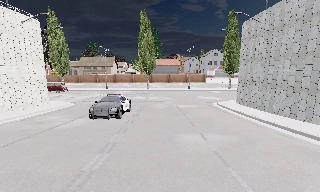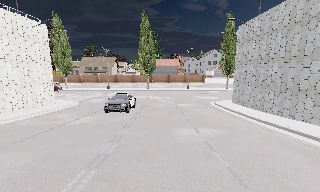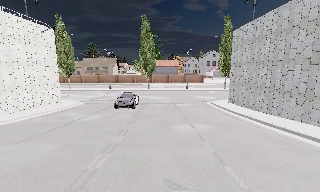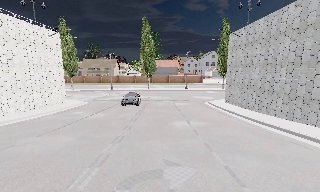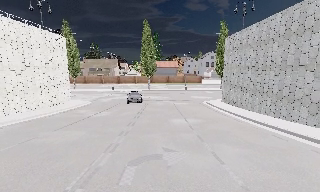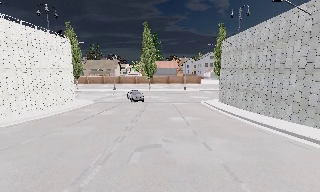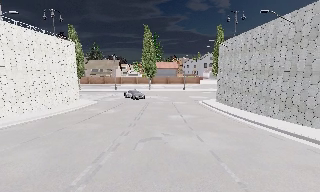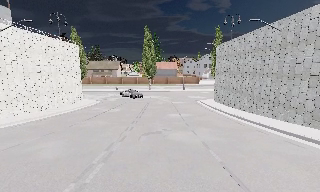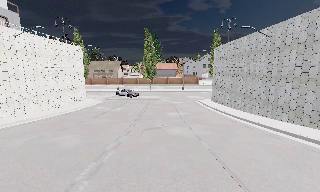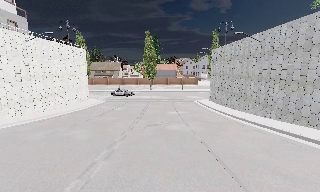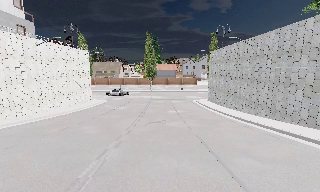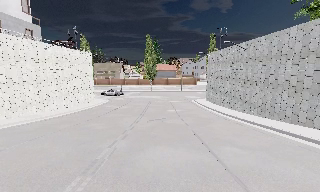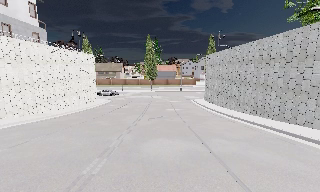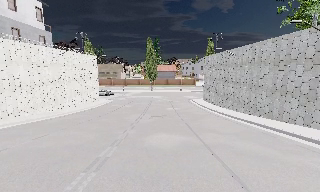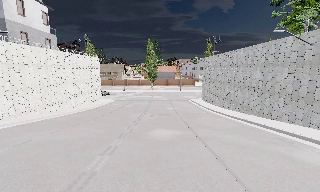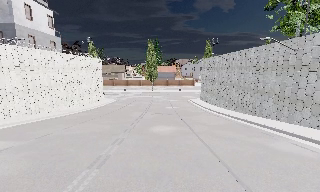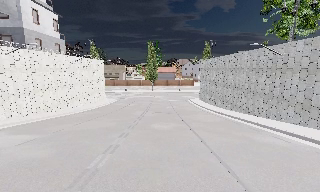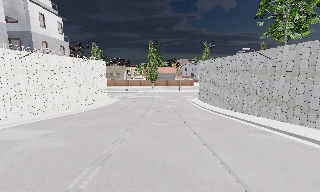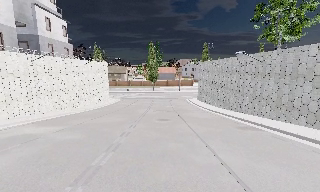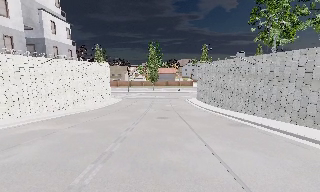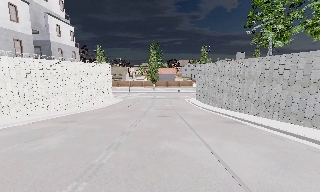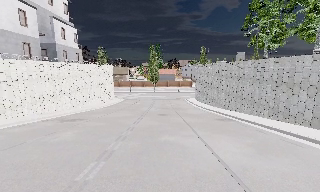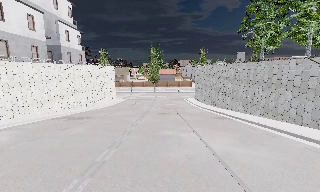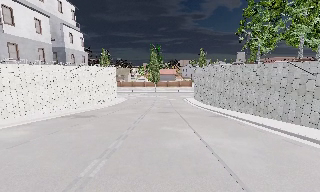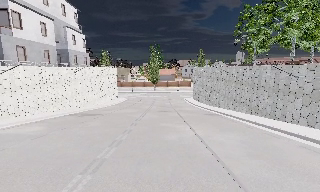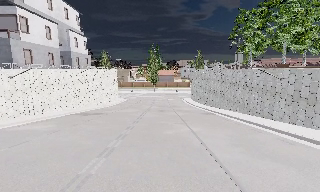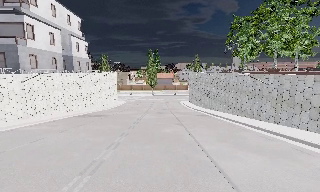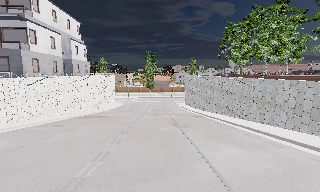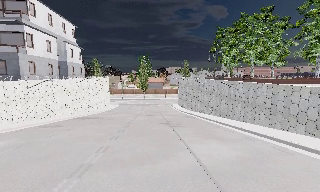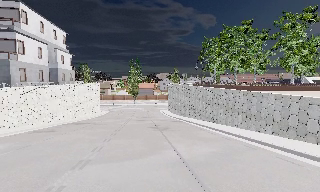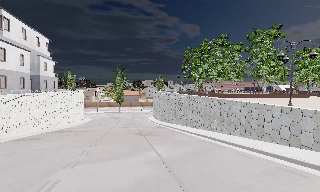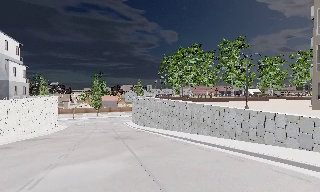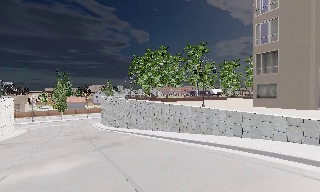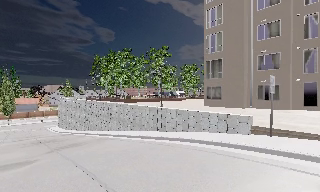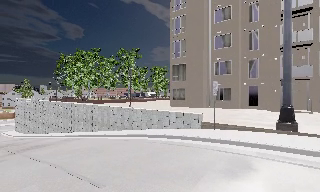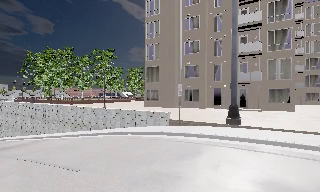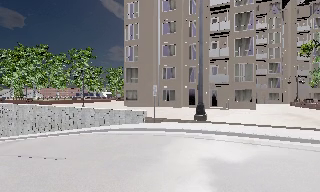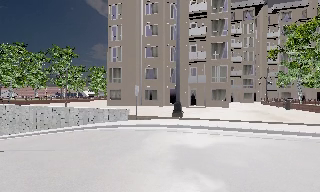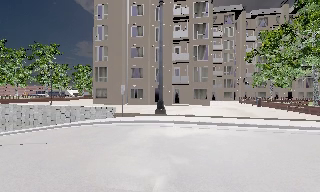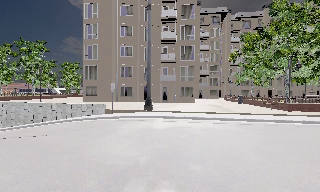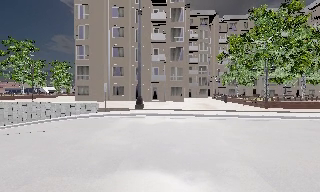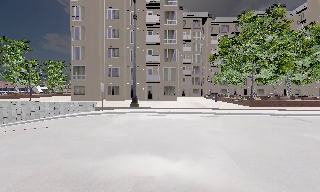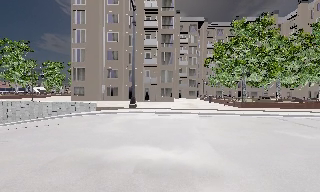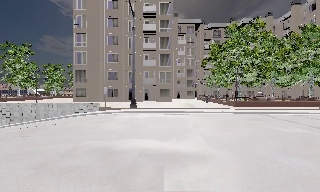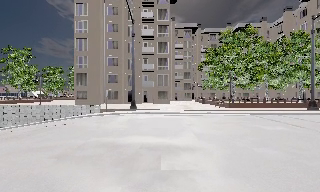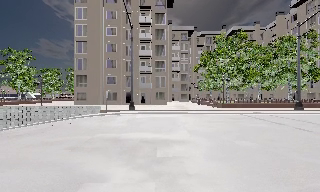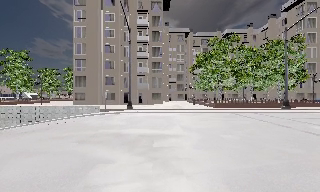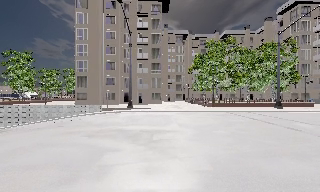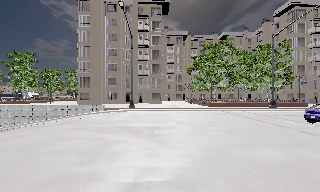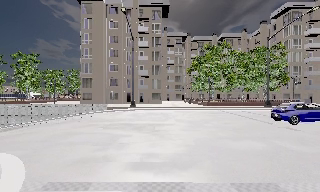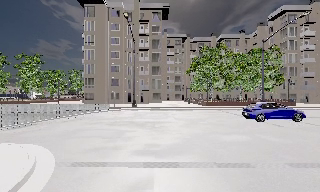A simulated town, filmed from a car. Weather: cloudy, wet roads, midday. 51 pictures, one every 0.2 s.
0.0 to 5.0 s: The camera travels backward, about 25 m, so what stands in front gets smaller.
5.0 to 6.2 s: The camera swings to its right by about 20 degrees, and the scene slides to the left. It travels backward, about 7 m, so what stands in front gets smaller. Its aim tips upward by about 10 degrees, and the scene shifts downward.
6.2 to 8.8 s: The camera swings to its right by about 70 degrees, and the scene slides to the left. It travels backward, about 14 m.
8.8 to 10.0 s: The camera travels backward, about 6 m, so what stands in front gets smaller.
The film runs backward here.
